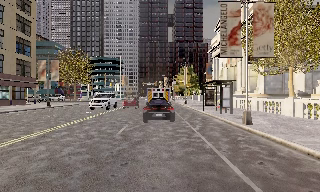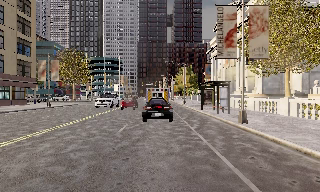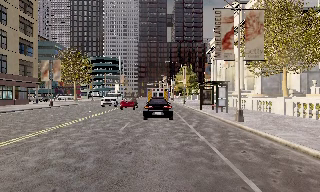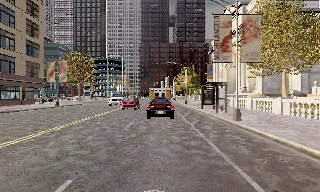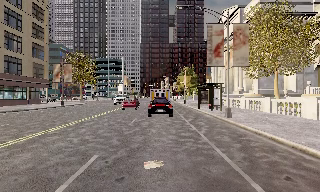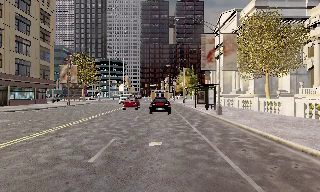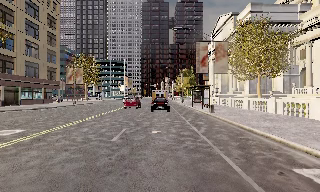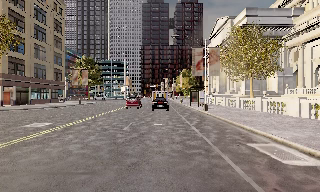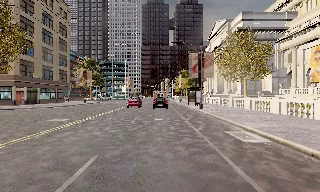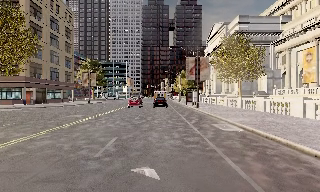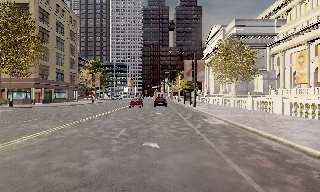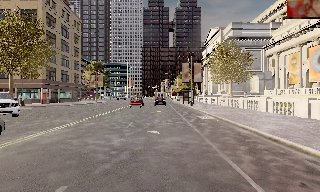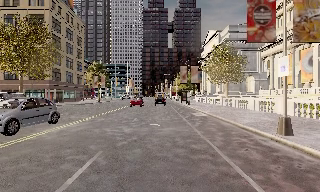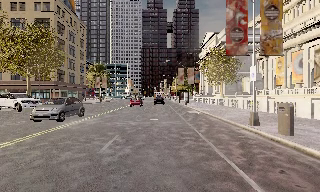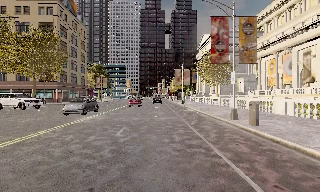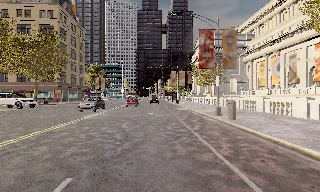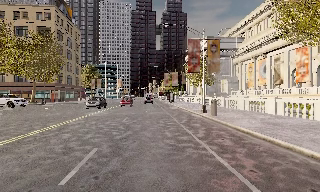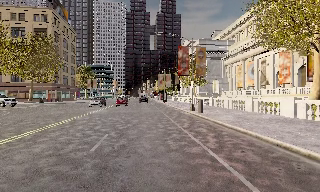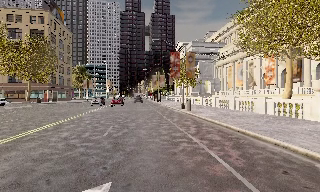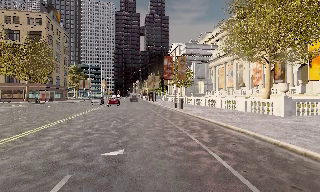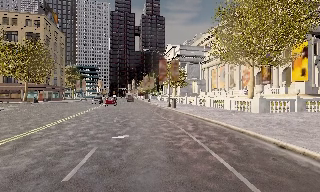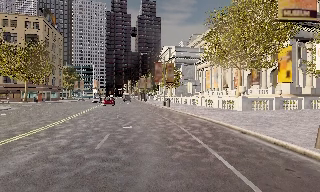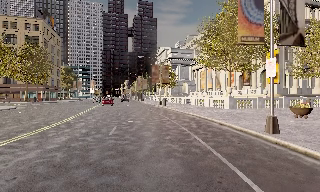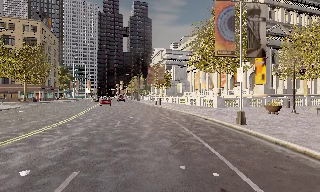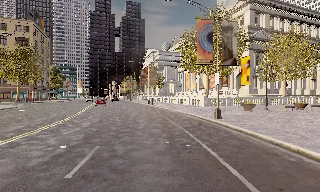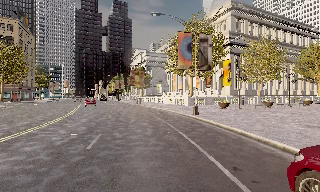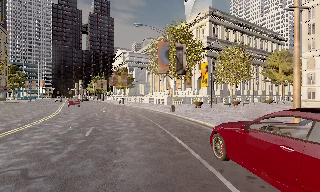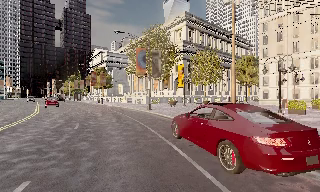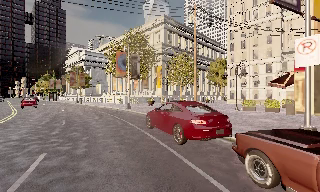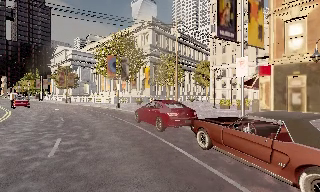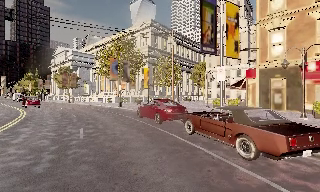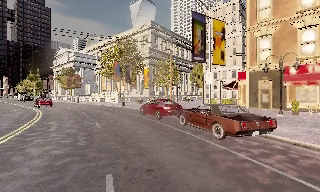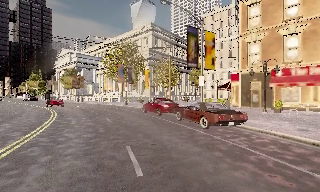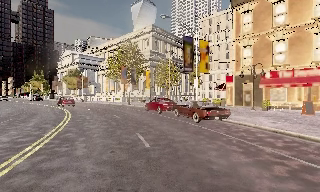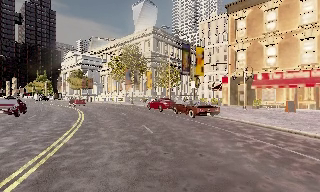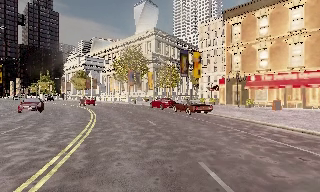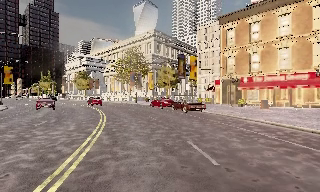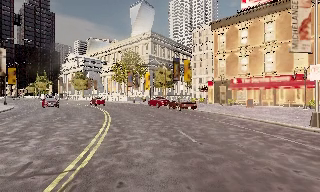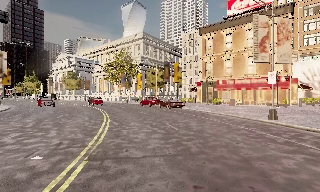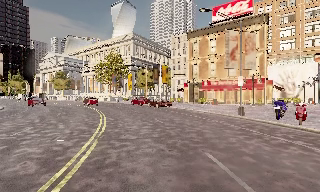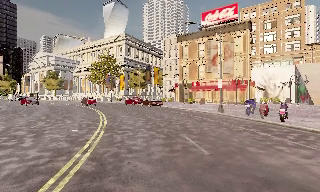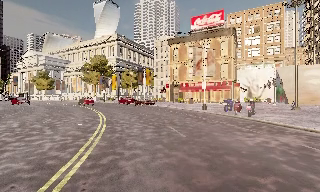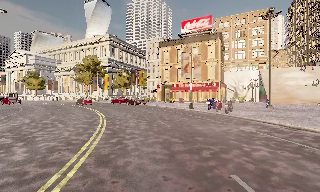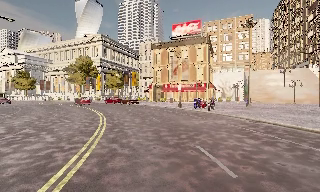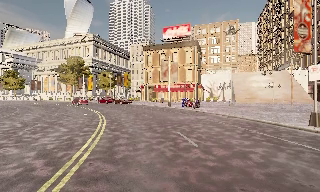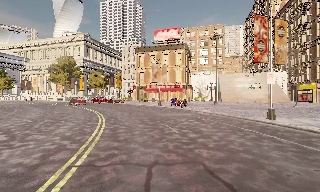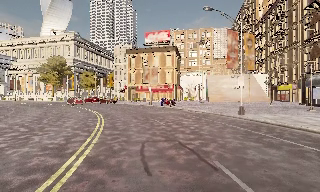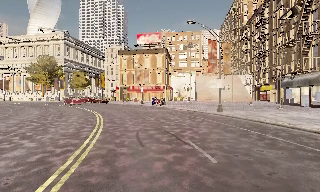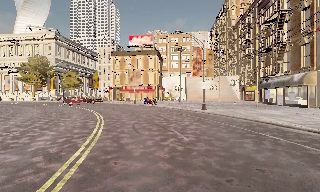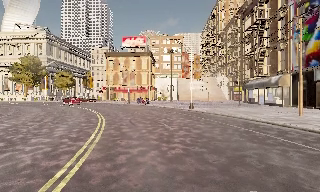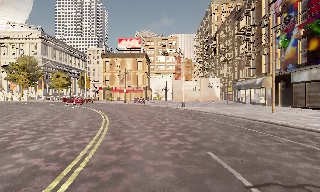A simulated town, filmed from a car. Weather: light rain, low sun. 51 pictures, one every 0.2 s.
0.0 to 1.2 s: The camera travels backward, about 6 m, so what stands in front gets smaller. It gains speed.
1.2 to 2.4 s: The camera travels backward, about 11 m, so what stands in front gets smaller.
2.4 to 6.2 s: The scene slides to the left, as the camera pans about 50 degrees to its right. It travels backward, about 35 m.
6.2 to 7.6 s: The camera travels backward, about 13 m, so what stands in front gets smaller.
7.6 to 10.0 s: The camera pans to its right, which is clockwise from overhead, by about 35 degrees. It travels backward, about 25 m.
The film runs backward here.
